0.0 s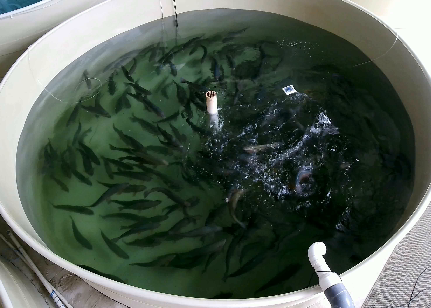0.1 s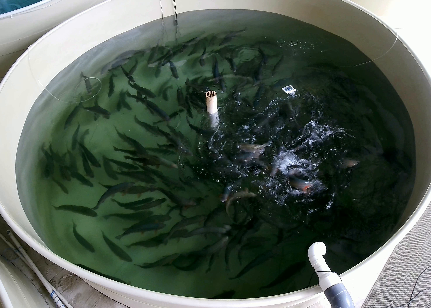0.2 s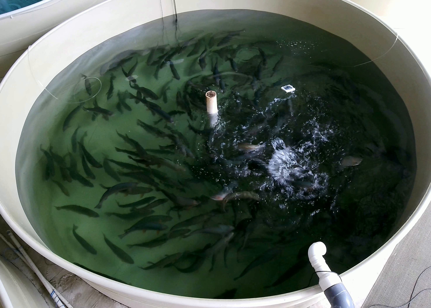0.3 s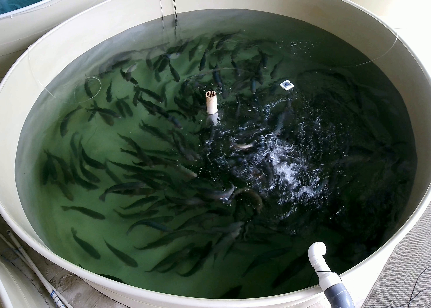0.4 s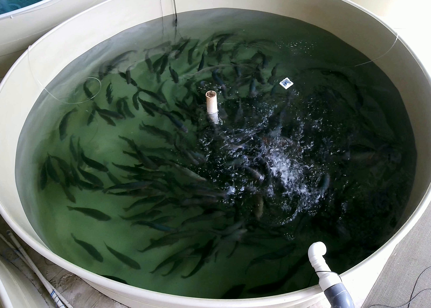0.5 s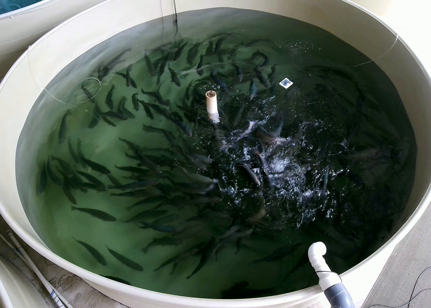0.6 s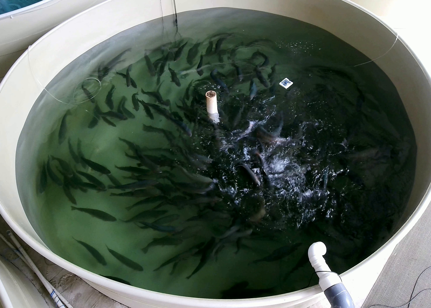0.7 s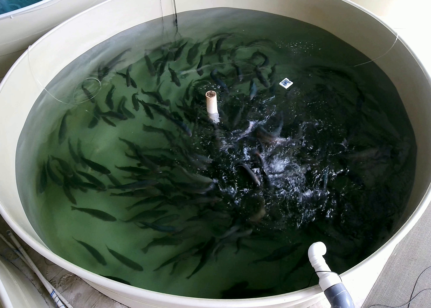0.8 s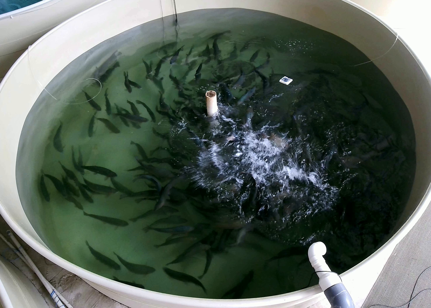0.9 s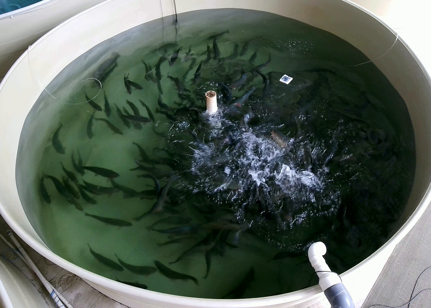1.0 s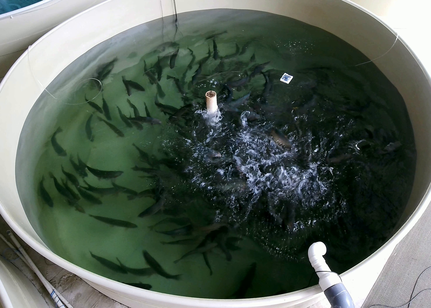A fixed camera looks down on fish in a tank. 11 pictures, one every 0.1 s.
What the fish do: Strong feeding.
